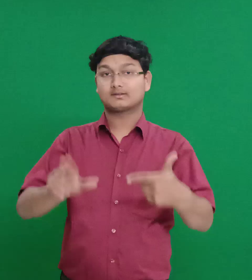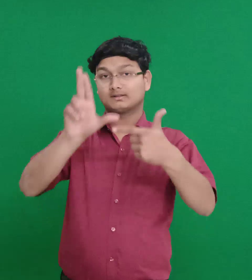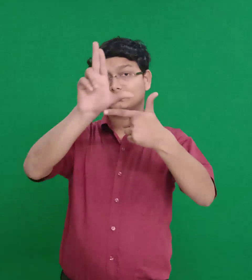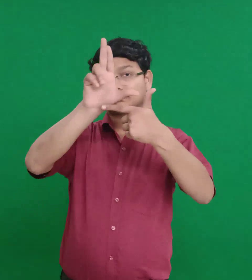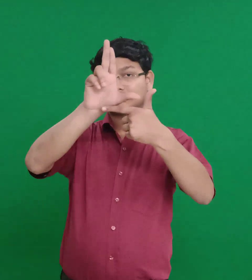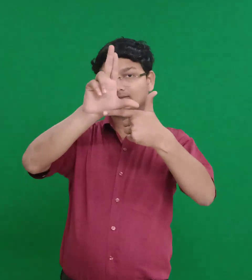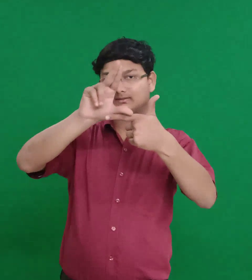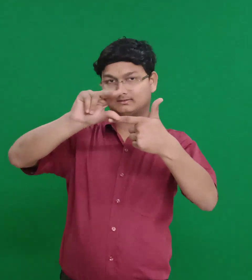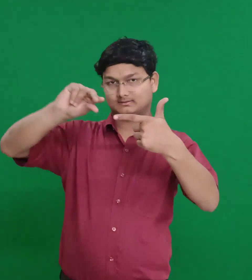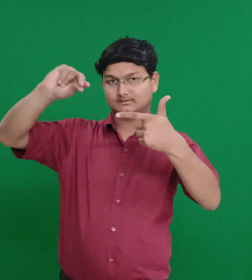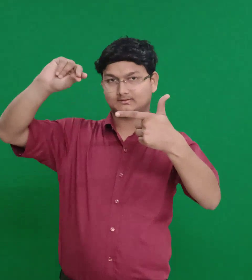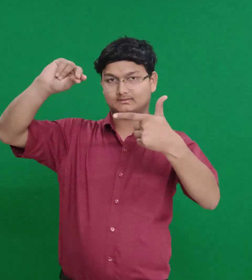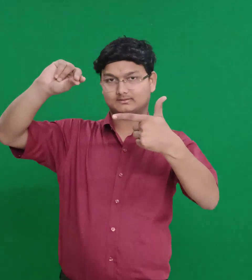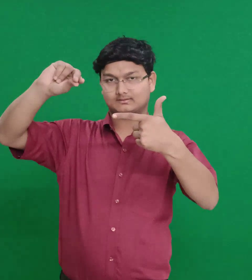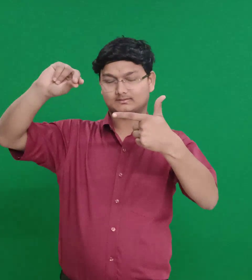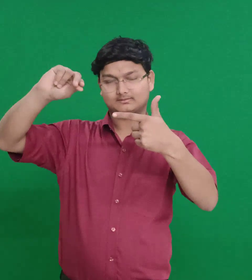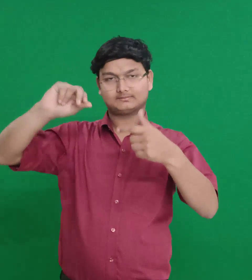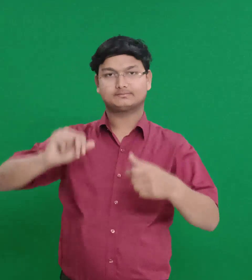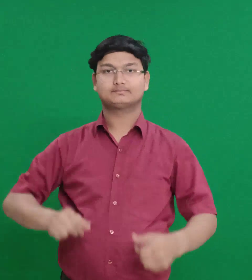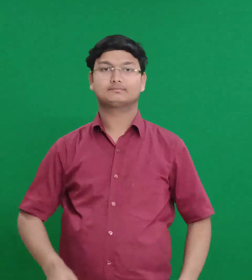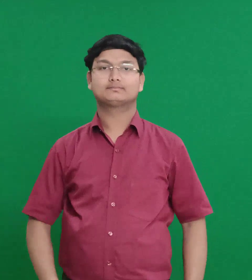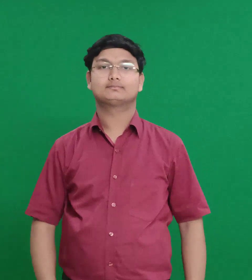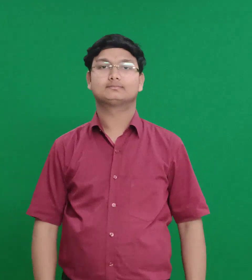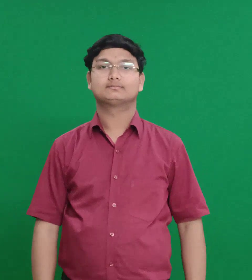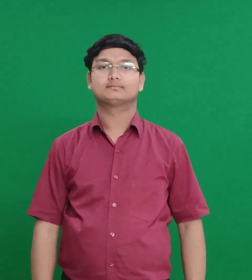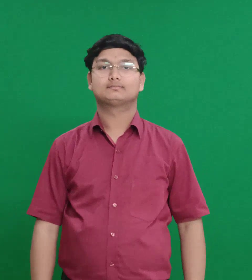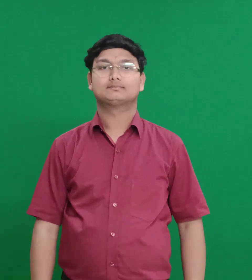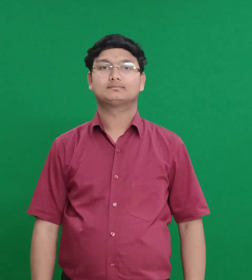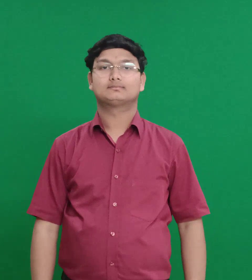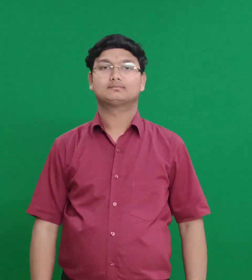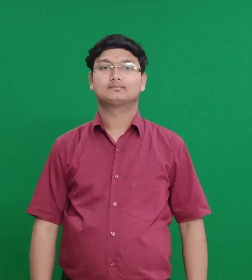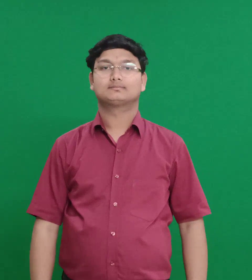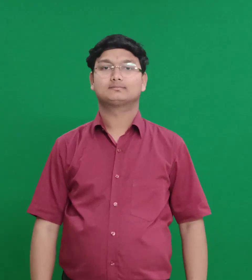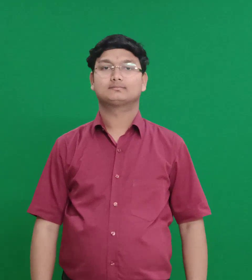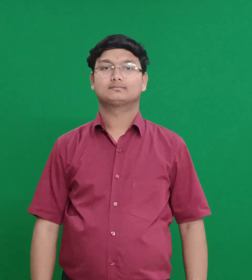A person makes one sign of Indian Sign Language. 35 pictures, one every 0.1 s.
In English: hammedatha
